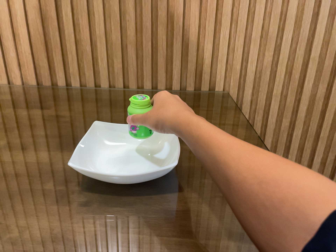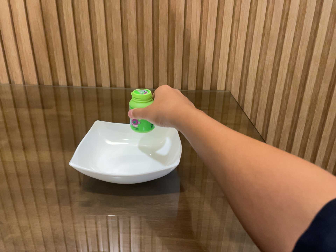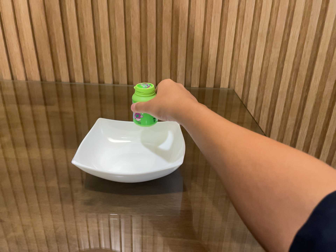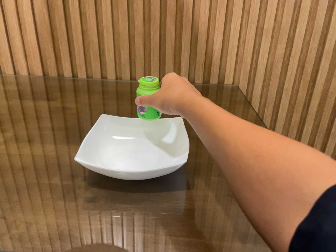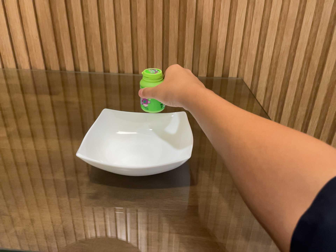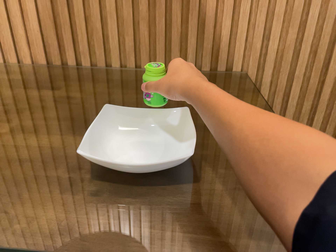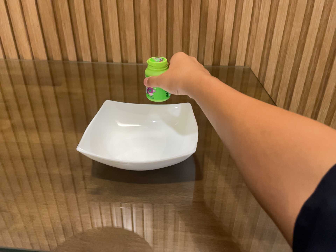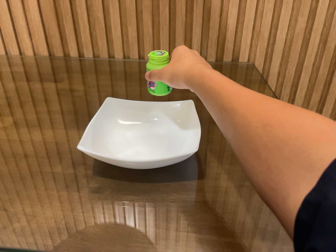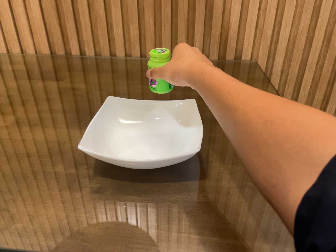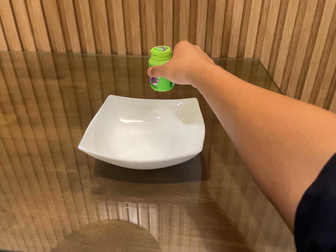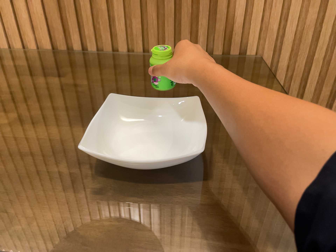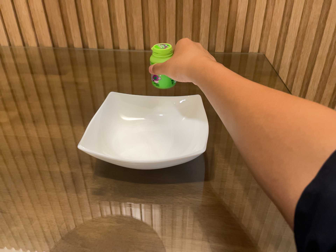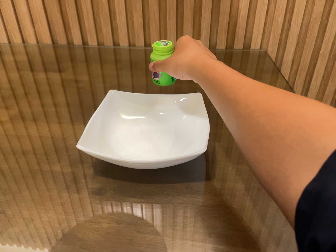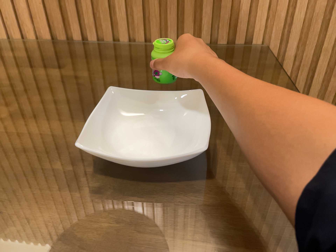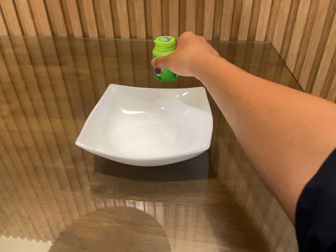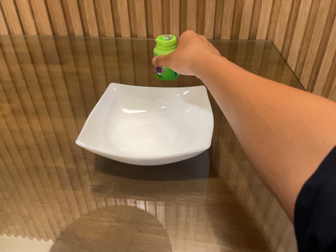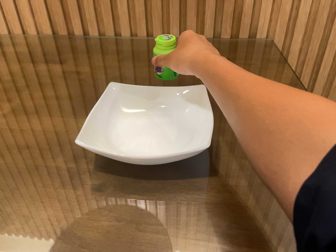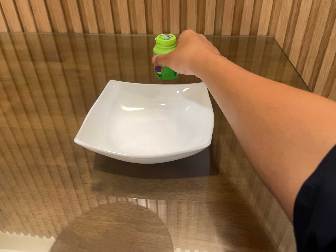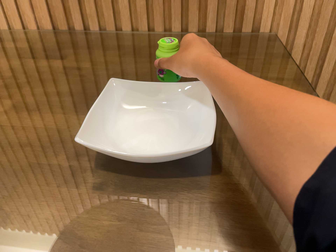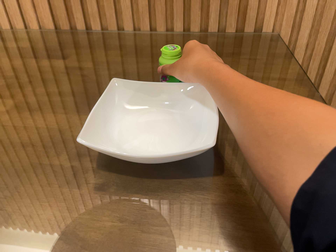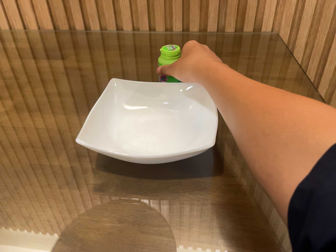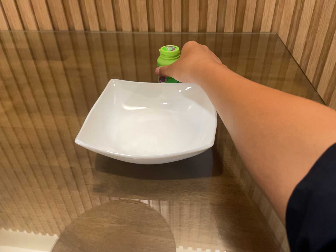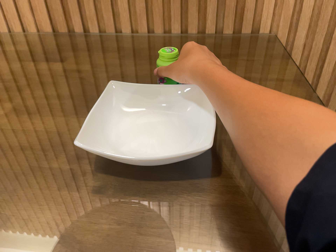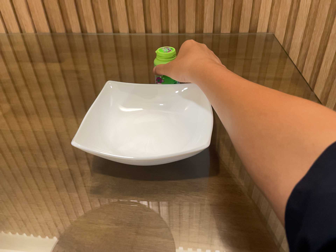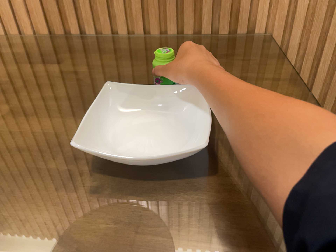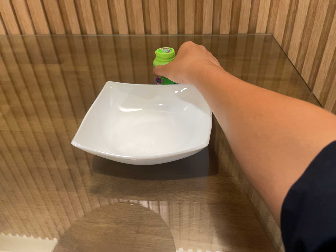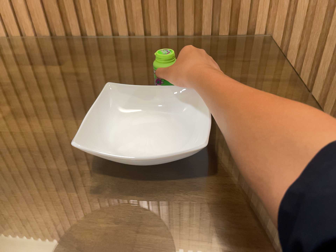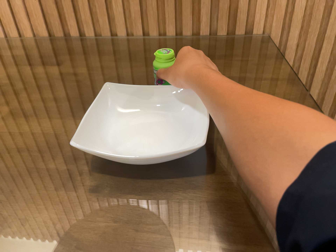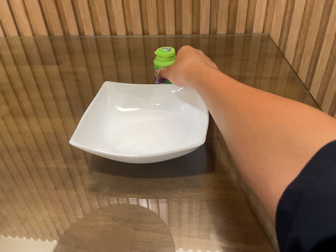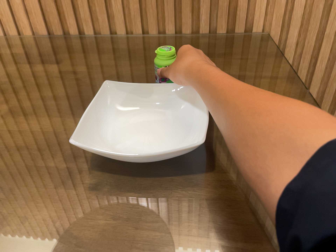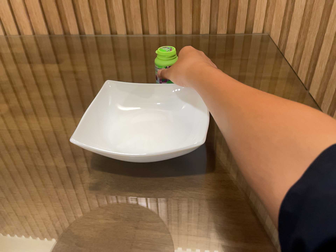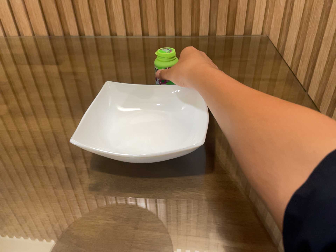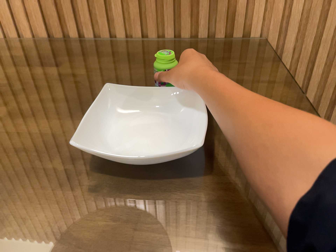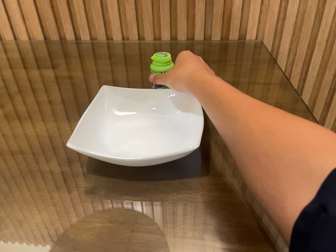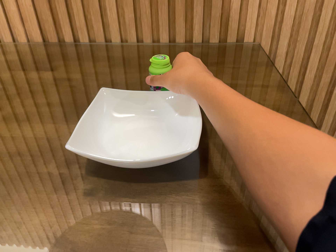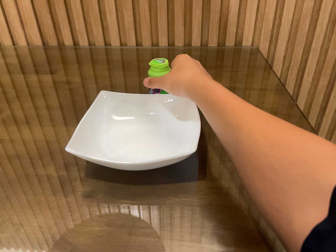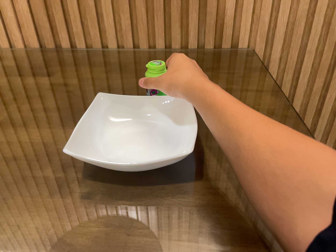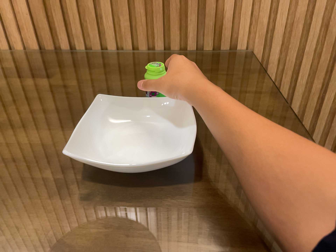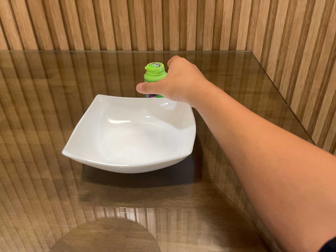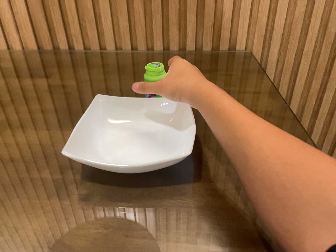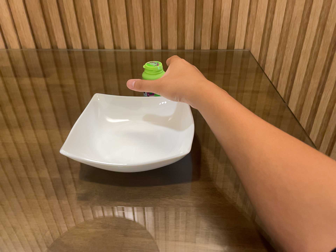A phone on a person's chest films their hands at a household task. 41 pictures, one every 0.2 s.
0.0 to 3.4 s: The camera travels forward, about 10 cm, so what stands in front looms larger. Its aim tips toward the bottom of its view by about 10 degrees, and the scene shifts upward.
3.4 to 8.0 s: The camera shifts only a little, or ends up much as it began.
The film runs backward here.
